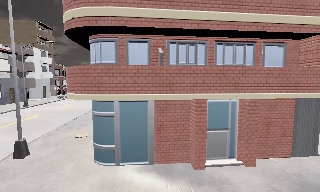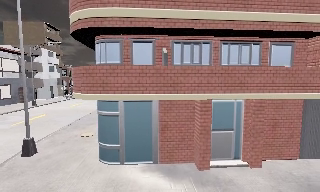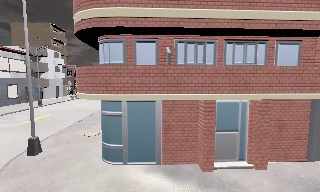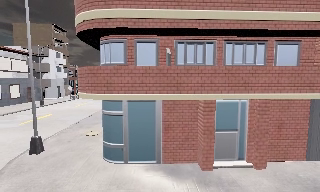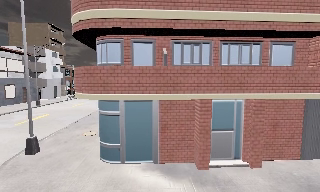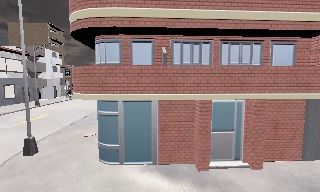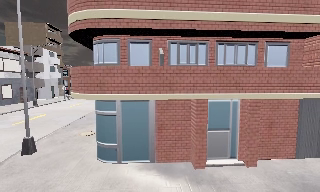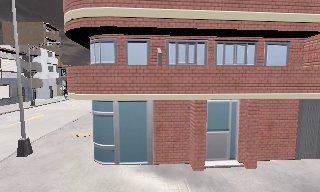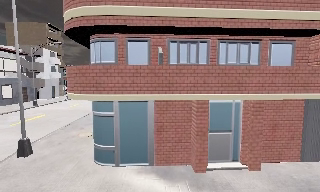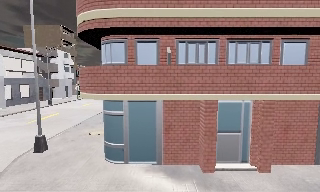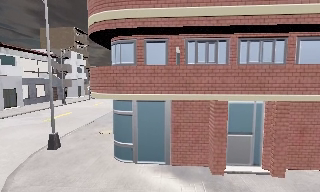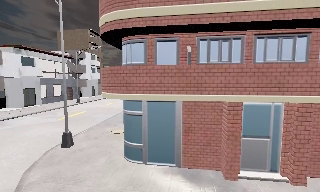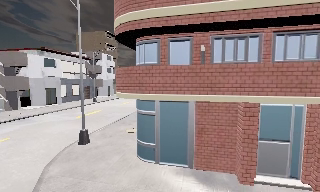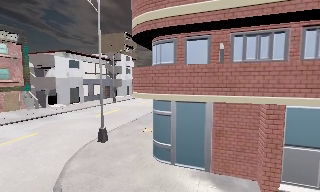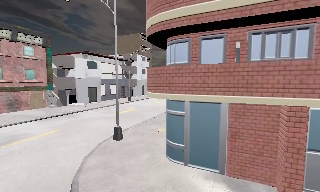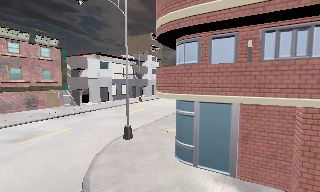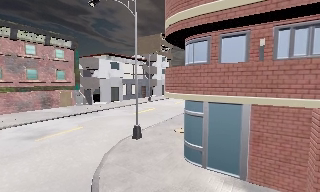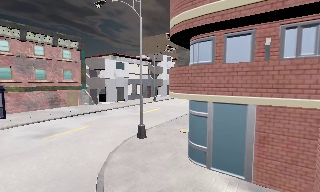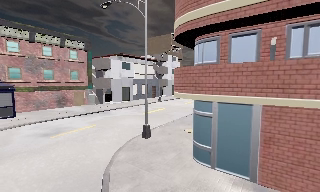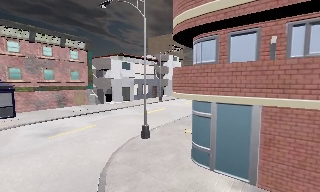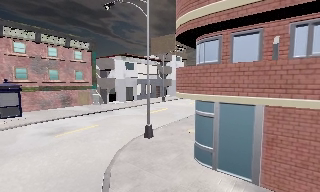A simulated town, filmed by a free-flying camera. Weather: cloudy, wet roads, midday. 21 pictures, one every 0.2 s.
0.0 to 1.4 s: The camera shifts only a little, or ends up much as it began.
1.4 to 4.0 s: The scene slides to the right, as the camera pans about 40 degrees to its left. It travels to its right, about 0.5 m.
The film runs backward here.
